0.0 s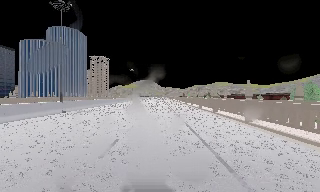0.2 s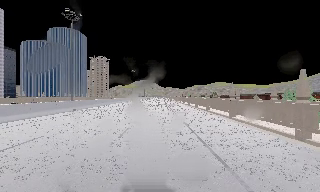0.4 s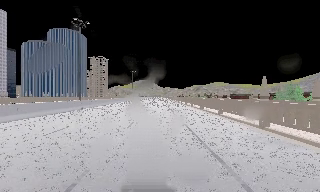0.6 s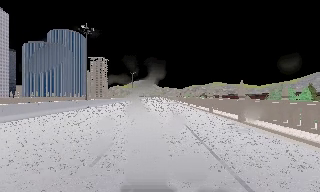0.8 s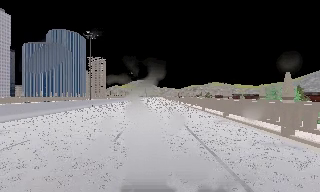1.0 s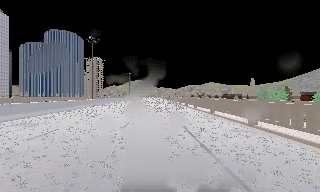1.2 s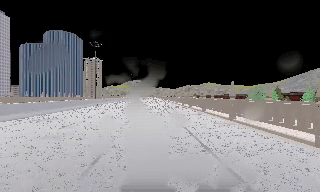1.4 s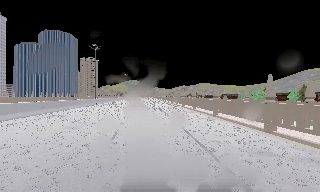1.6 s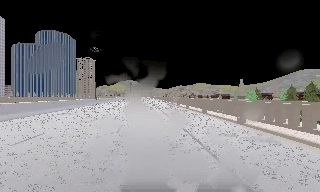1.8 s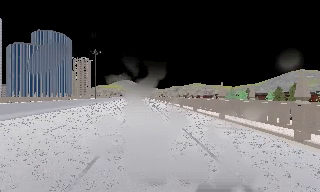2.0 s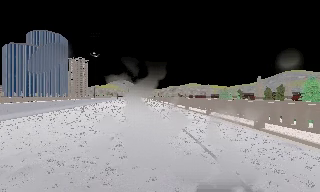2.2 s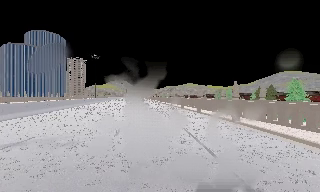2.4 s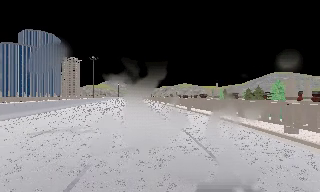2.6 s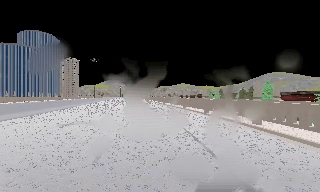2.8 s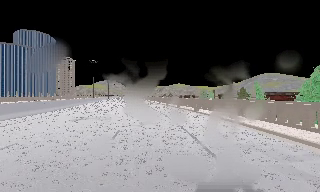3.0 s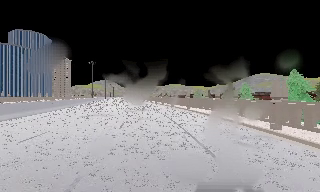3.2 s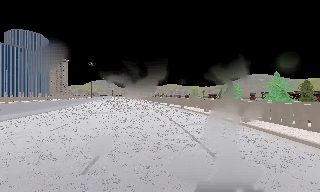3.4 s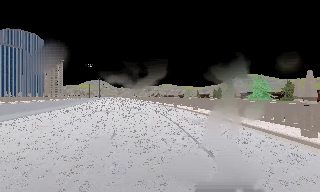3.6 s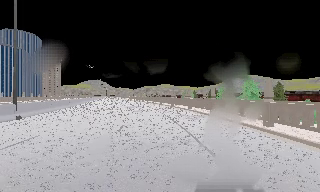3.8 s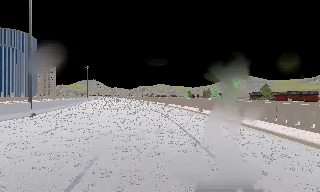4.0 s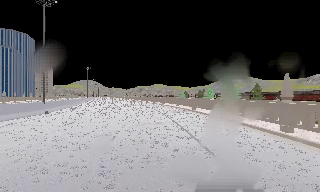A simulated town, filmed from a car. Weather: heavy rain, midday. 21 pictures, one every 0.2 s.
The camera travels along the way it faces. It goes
backward.
0.0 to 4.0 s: The scene slides to the left, as the camera pans about 20 degrees to its right. It travels backward, about 45 m, so what stands in front gets smaller.
The film runs backward here.
